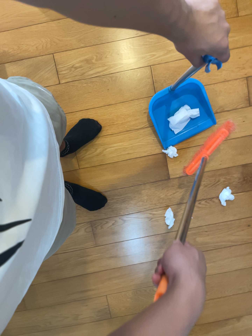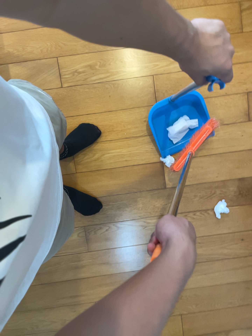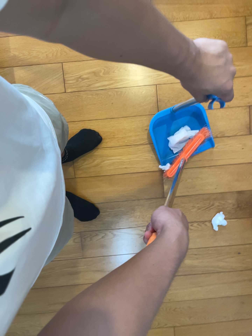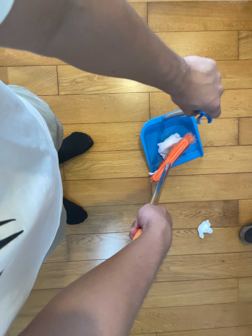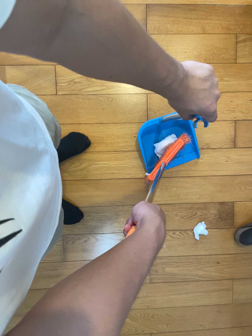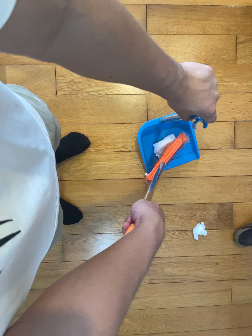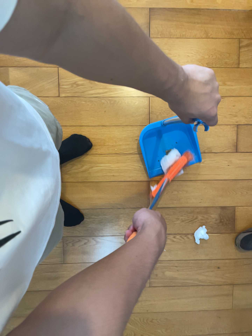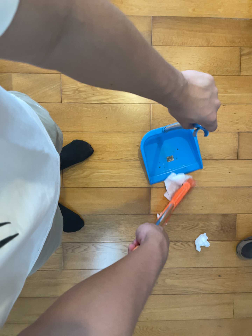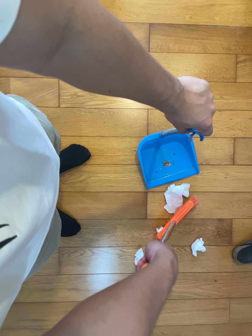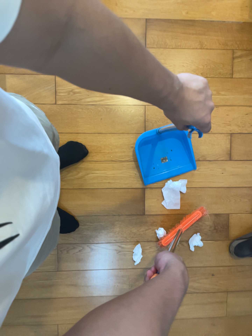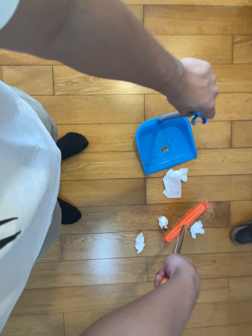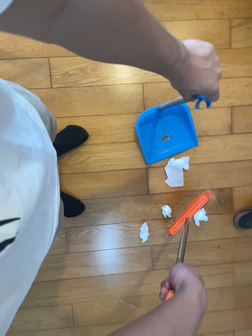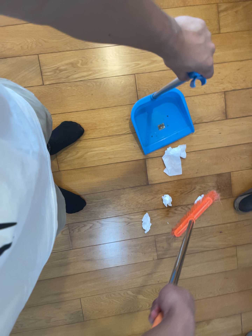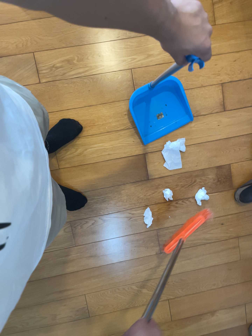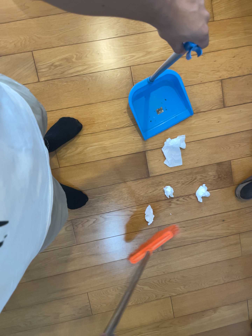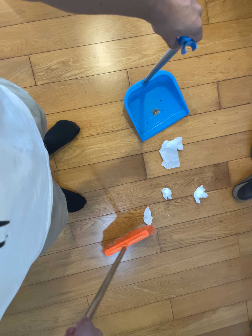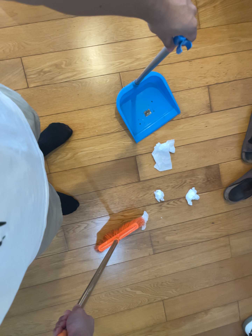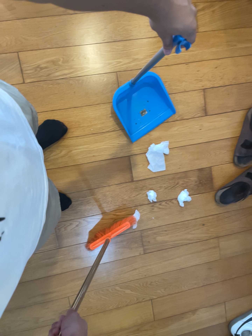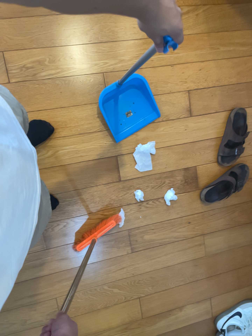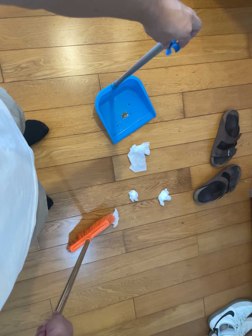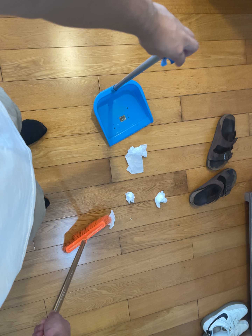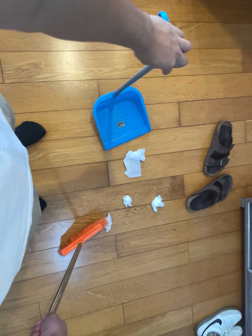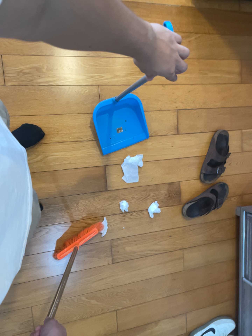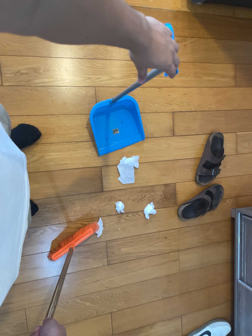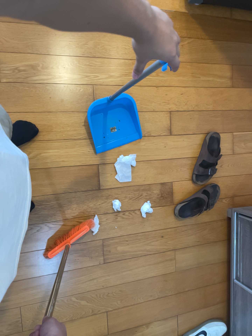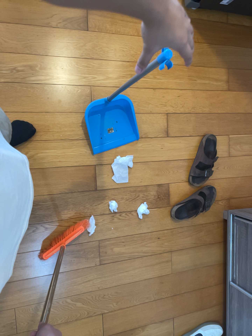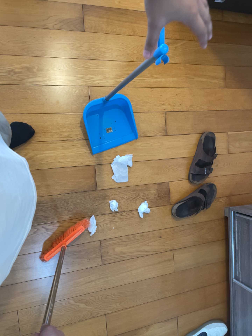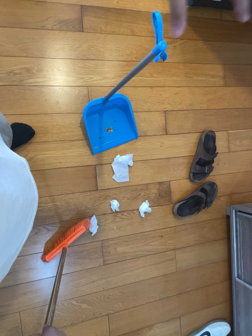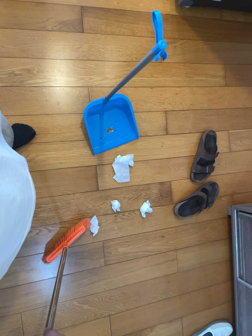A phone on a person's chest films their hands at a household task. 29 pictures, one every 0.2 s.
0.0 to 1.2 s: The camera rolls about its line of sight by about 10 degrees, and the scene rotates clockwise.
1.2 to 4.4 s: The camera pans to its right by about 15 degrees. It travels to its left and backward, about 12 cm.
4.4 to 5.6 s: The camera travels toward the bottom of its view, about 10 cm.
The film runs backward here.
